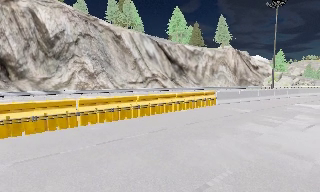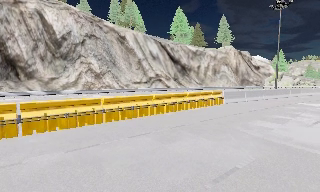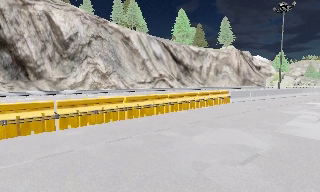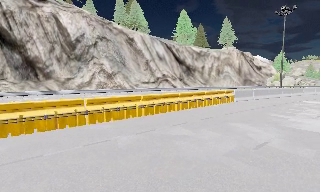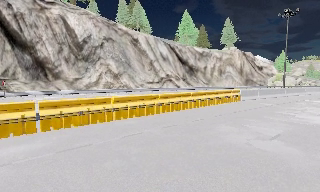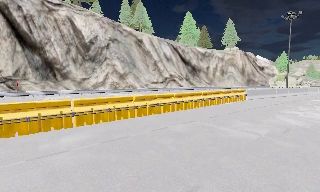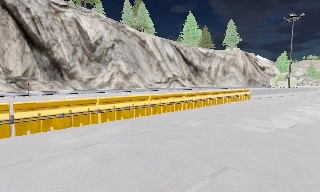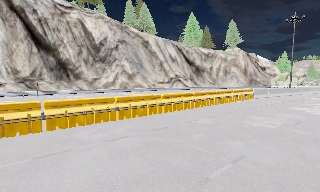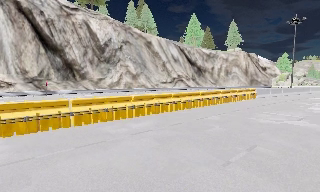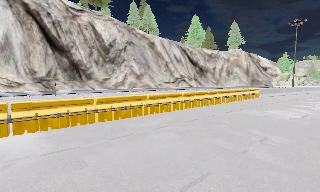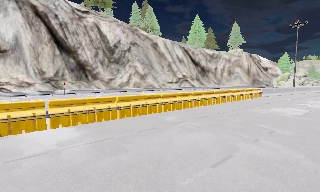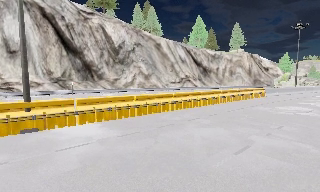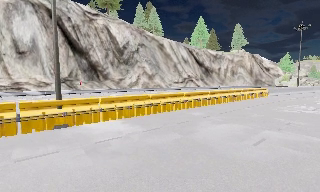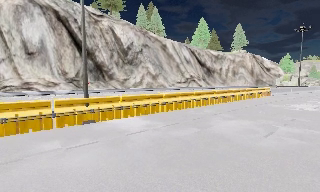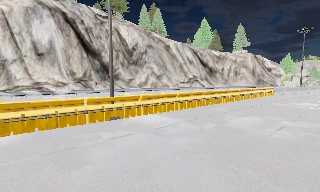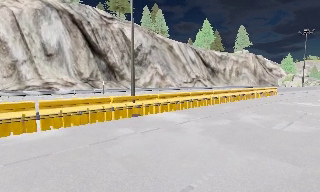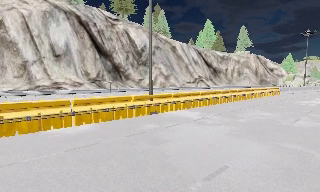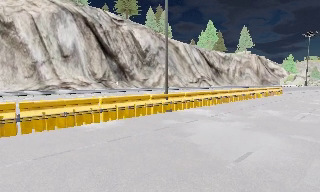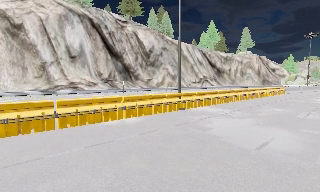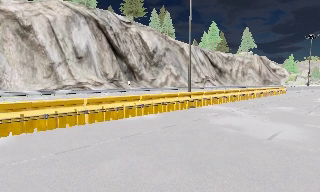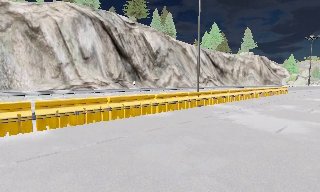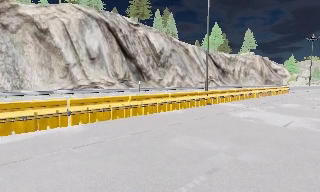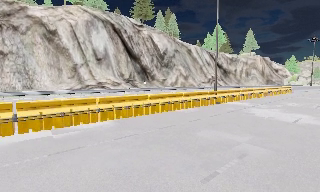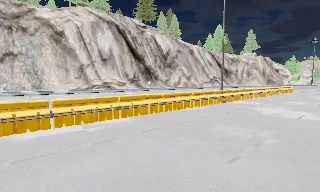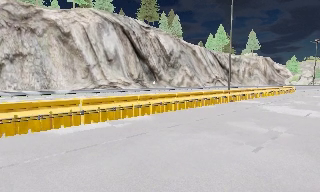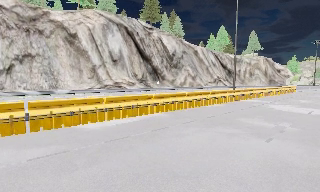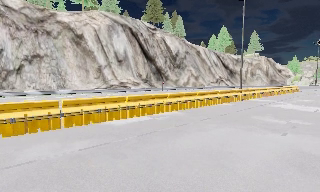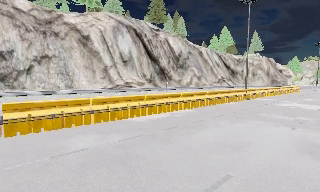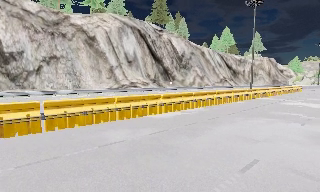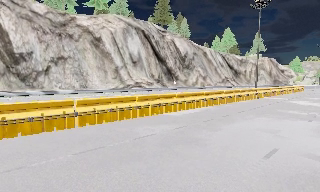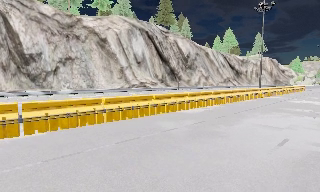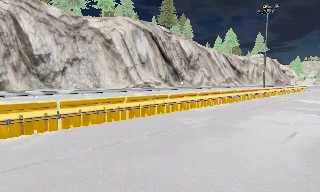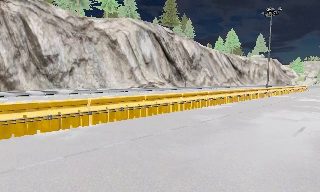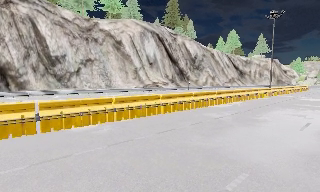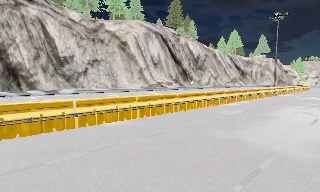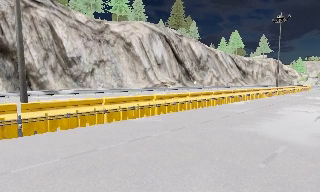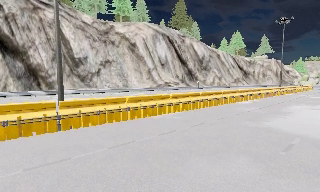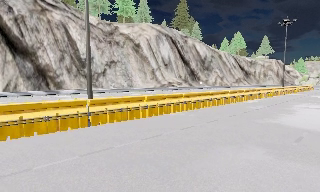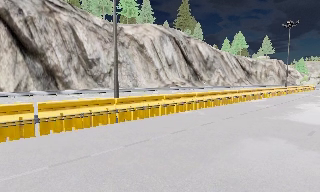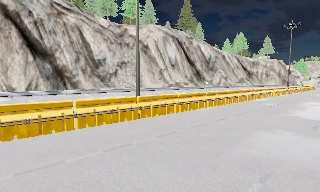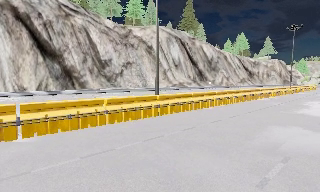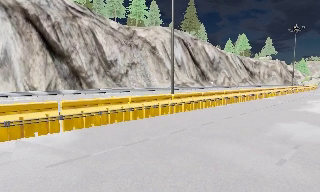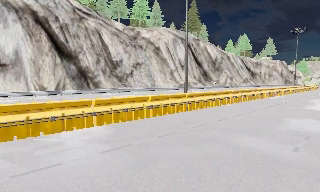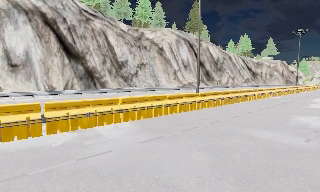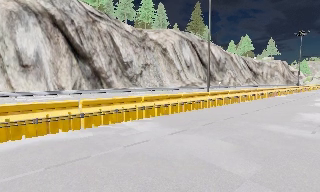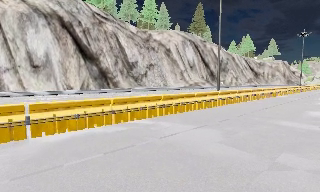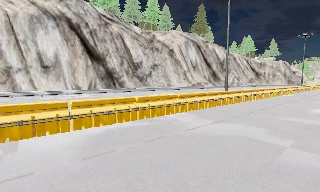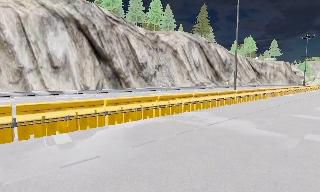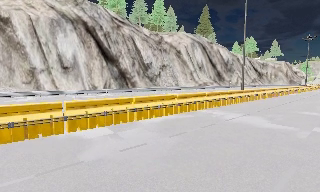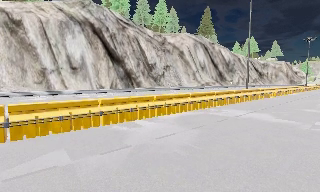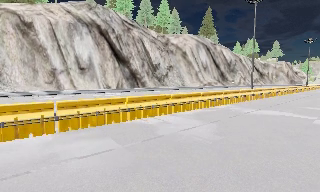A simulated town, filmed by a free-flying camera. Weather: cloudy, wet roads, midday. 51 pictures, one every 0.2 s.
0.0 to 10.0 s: The camera travels to its left and backward, about 65 m, so close, fixed things drift to the right.
The film runs backward here.
